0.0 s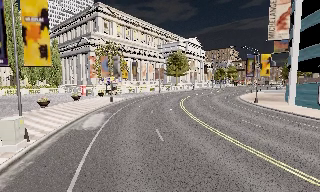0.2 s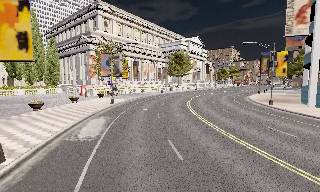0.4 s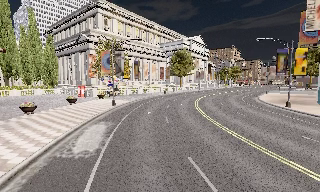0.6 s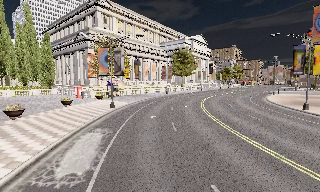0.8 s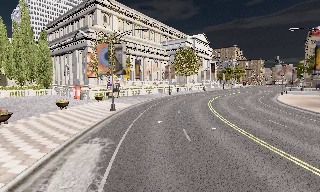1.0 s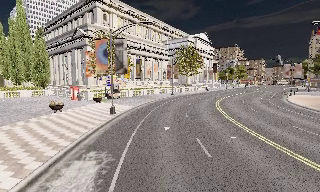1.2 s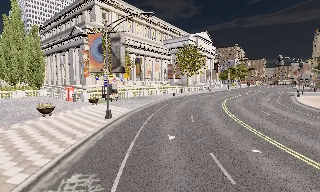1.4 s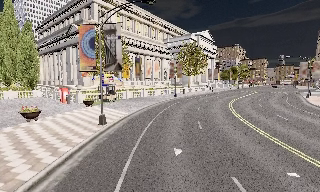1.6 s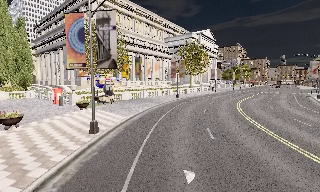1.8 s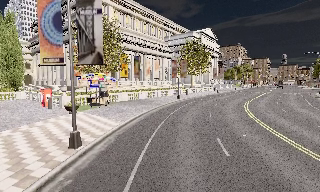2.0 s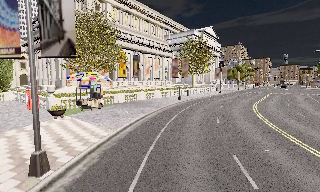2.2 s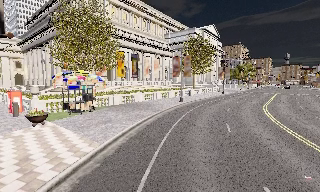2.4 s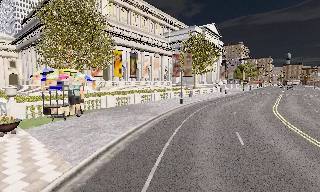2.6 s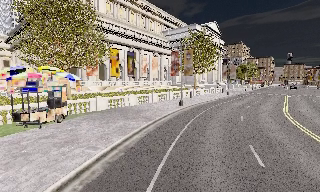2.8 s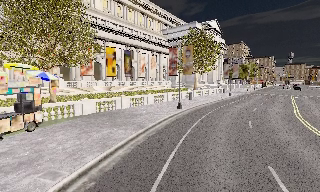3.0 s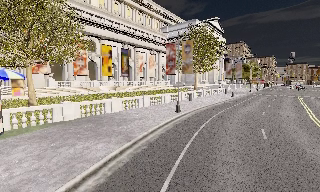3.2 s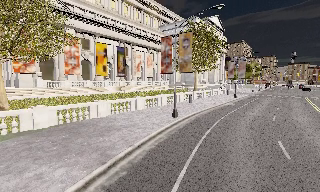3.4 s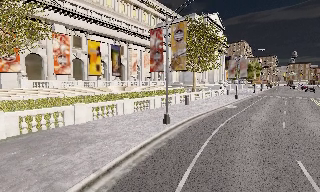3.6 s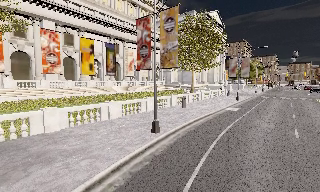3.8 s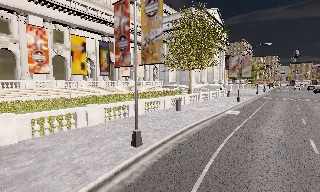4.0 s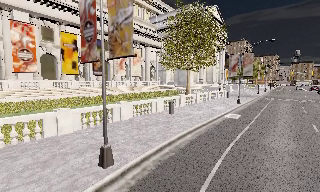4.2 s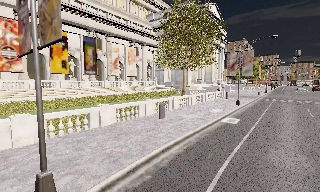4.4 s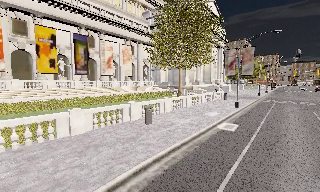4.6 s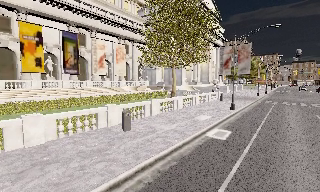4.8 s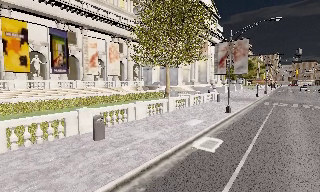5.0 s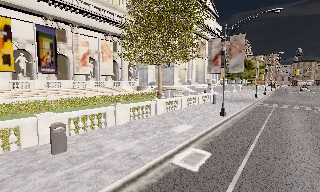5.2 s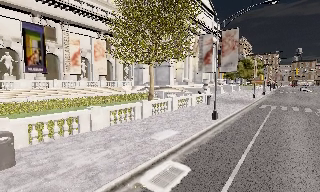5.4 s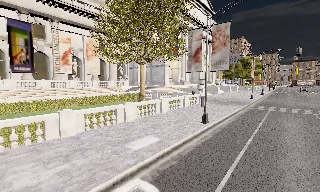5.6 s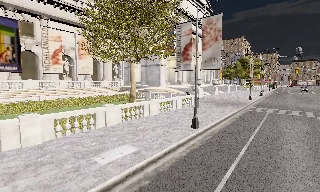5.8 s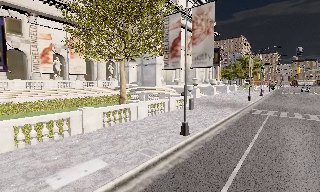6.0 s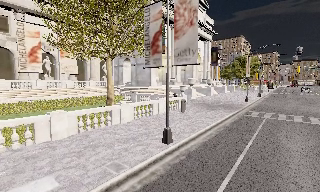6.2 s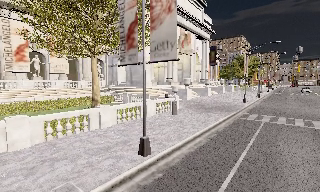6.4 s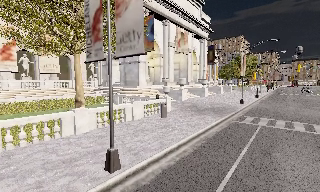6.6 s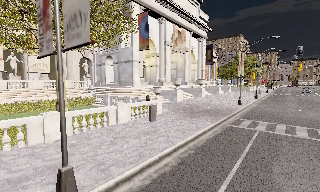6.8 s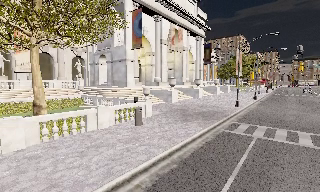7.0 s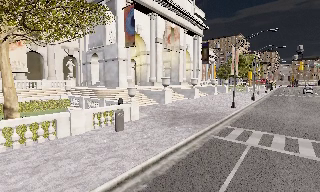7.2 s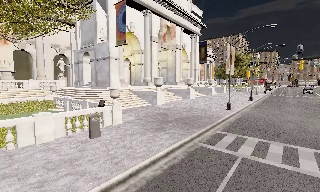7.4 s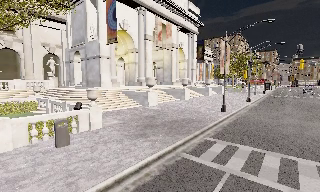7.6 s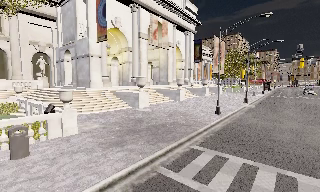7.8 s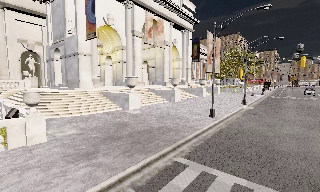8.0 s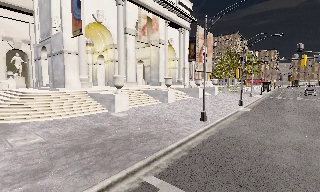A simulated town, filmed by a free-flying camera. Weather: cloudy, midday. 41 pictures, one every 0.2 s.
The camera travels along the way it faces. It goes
forward.
0.0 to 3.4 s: The camera travels forward, about 30 m, so what stands in front looms larger.
3.4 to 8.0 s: The camera travels forward and to its right, about 40 m, so what stands in front looms larger.
The film runs backward here.
